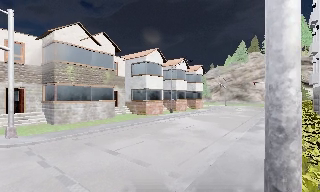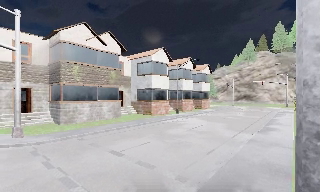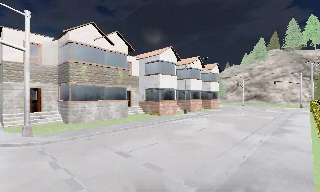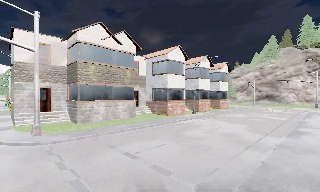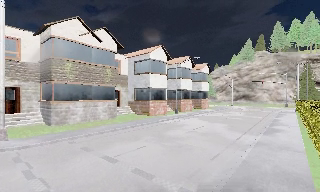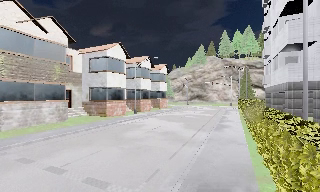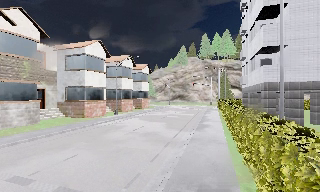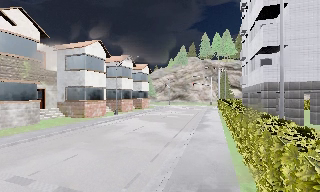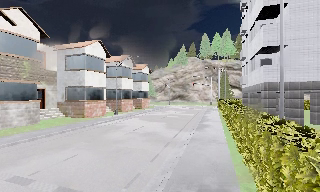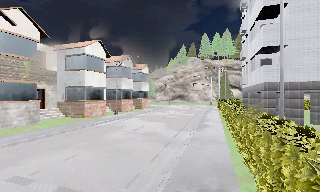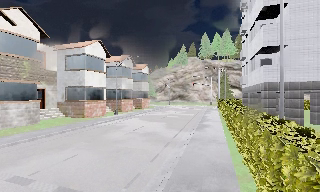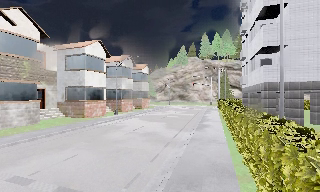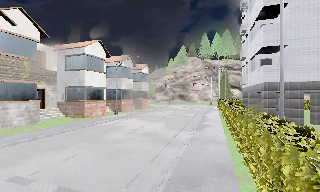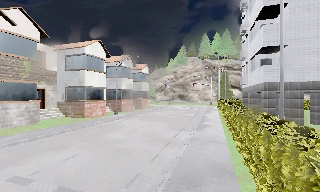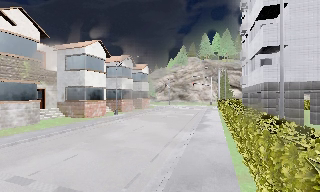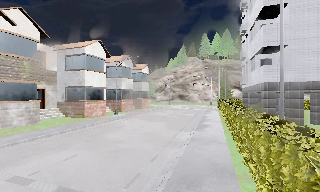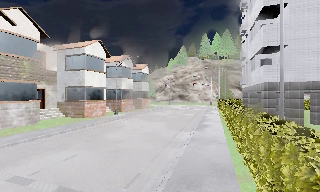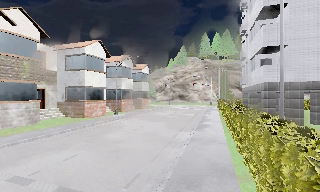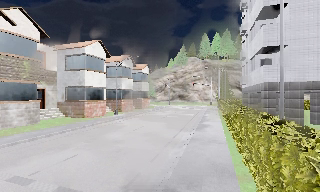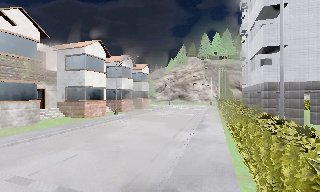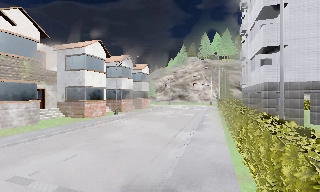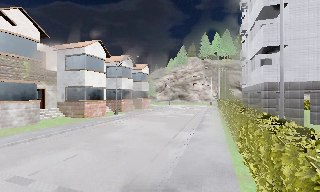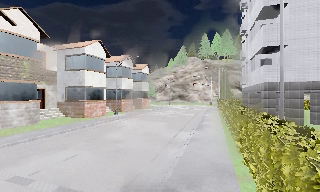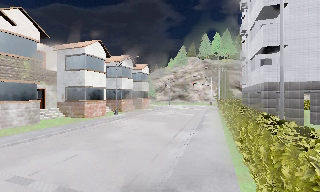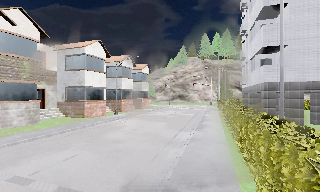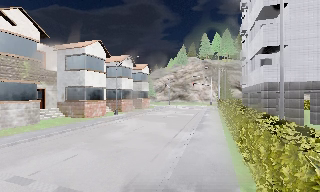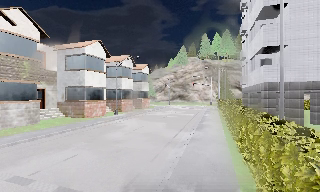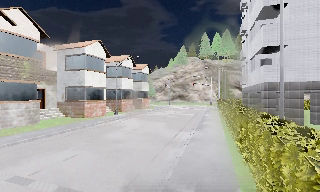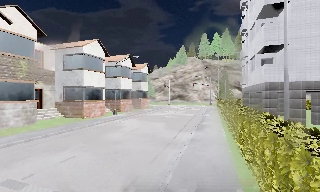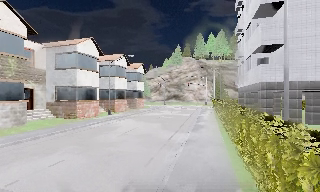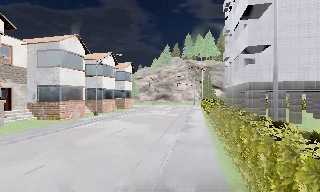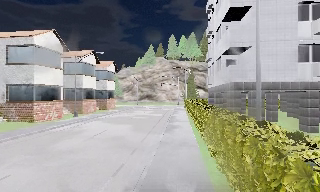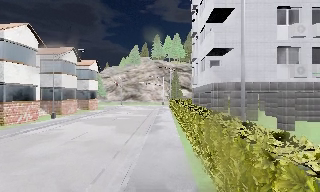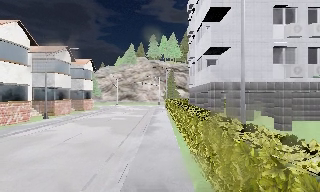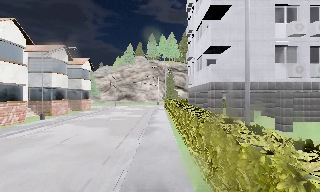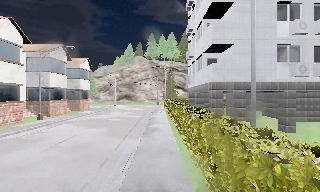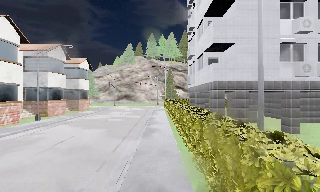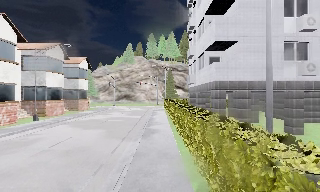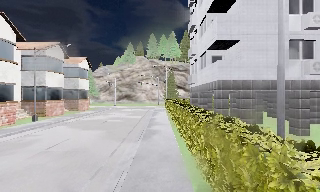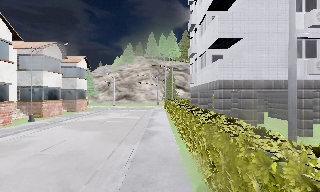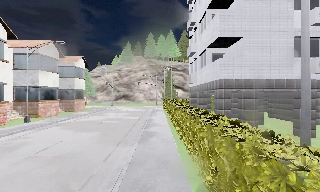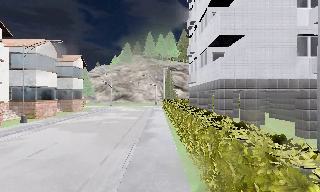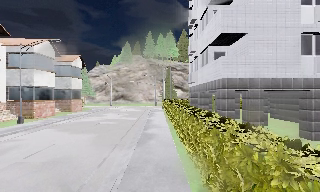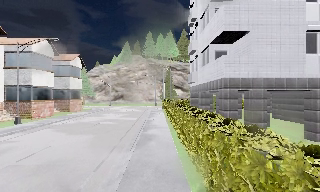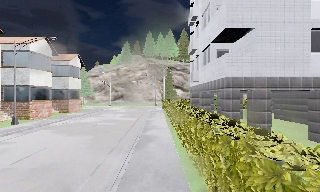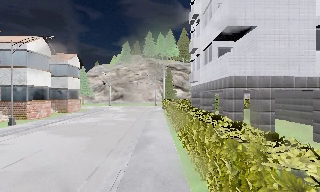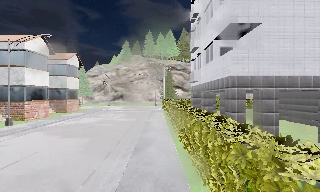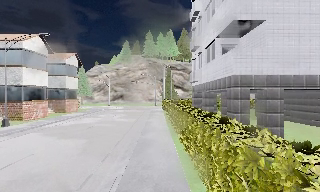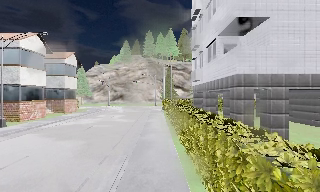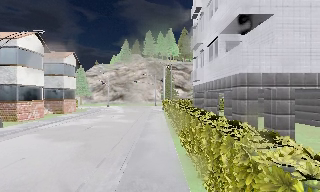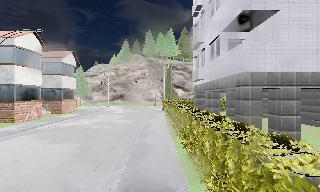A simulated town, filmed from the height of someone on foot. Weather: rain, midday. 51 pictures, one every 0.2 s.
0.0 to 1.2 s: The camera pans to its right, which is clockwise from overhead, by about 20 degrees. It travels forward, about 1.5 m, so what stands in front looms larger.
1.2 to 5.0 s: The camera keeps its place and its aim.
5.0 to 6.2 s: The scene slides to the left, as the camera pans about 10 degrees to its right. It travels forward, about 1 m, so what stands in front looms larger. It gains speed.
6.2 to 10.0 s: The camera travels forward, about 5 m, so what stands in front looms larger.
The film runs forward here.
